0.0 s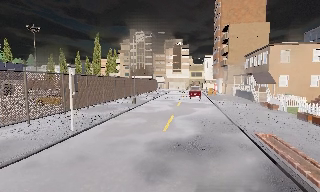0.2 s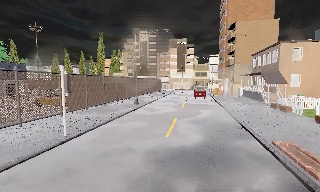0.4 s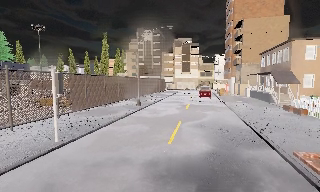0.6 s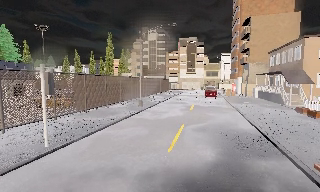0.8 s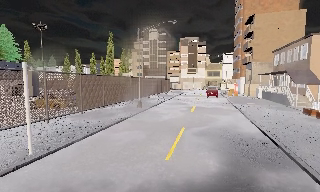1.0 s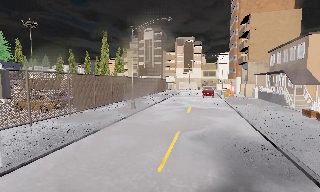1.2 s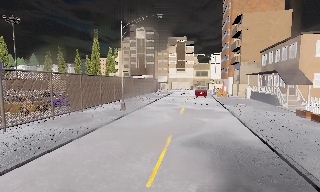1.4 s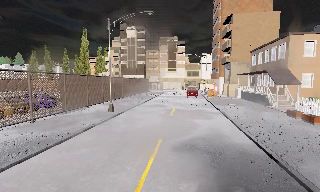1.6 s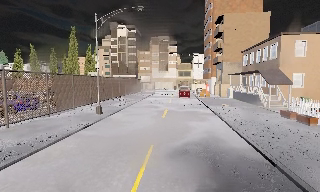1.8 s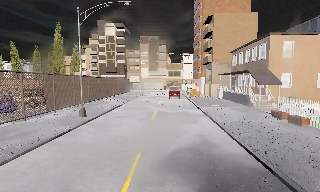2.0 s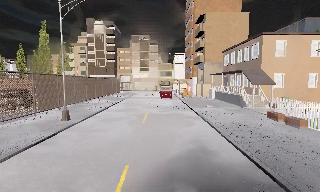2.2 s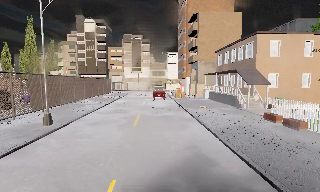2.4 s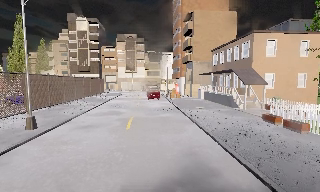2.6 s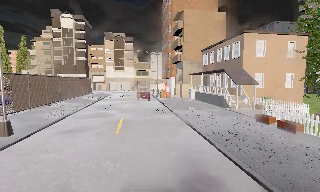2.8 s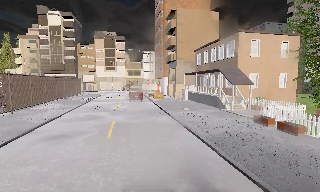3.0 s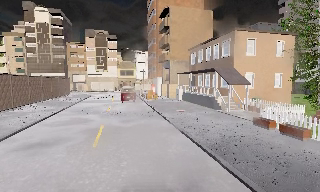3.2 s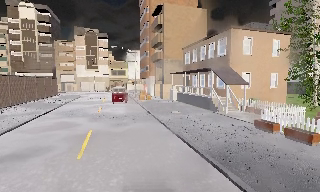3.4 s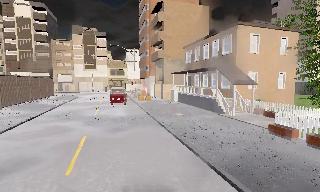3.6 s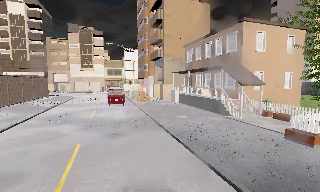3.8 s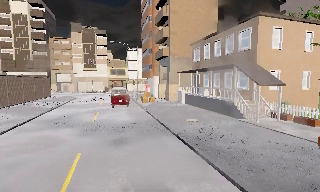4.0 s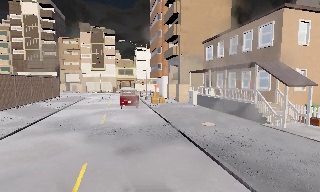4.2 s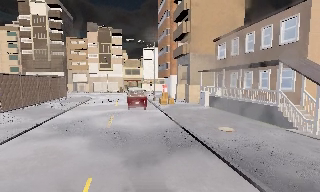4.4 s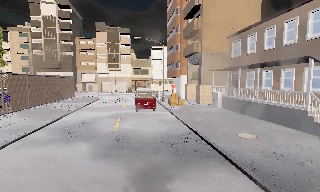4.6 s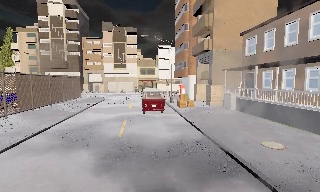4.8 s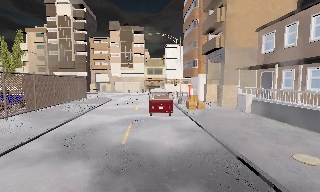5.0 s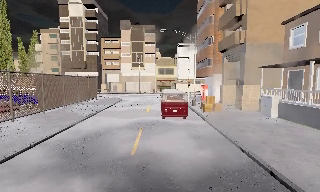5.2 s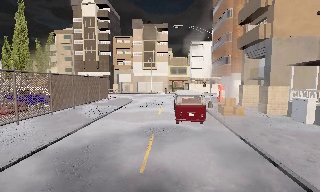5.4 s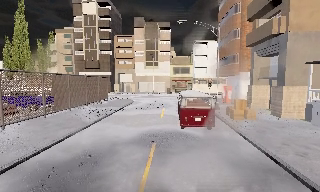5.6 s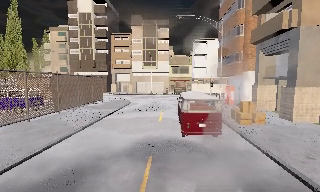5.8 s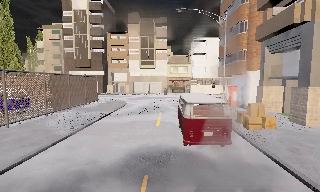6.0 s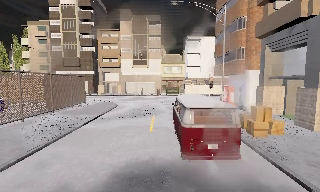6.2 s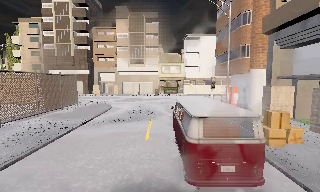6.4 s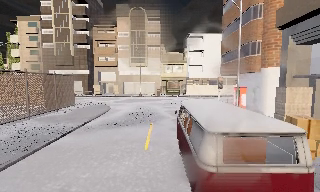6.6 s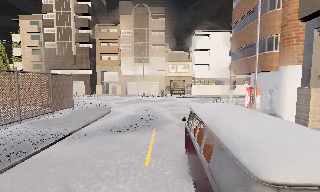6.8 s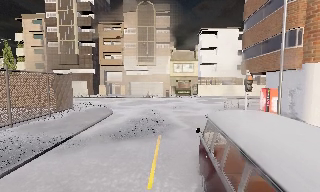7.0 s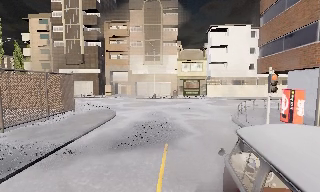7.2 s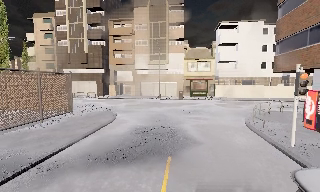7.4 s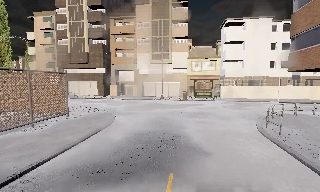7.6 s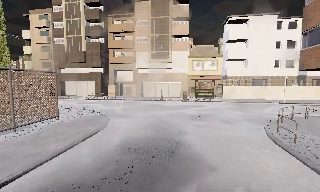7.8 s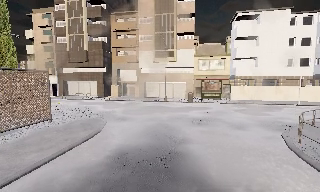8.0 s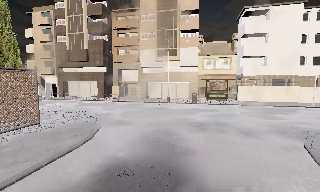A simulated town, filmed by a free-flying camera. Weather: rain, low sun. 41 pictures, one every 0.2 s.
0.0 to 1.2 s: The camera travels forward, about 4.5 m, so what stands in front looms larger.
1.2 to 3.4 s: The scene slides to the left, as the camera pans about 30 degrees to its right. It travels forward, about 8 m, so what stands in front looms larger.
3.4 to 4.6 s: The camera travels forward, about 6 m, so what stands in front looms larger.
4.6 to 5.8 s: The scene slides to the right, as the camera pans about 10 degrees to its left. It travels forward, about 7 m, so what stands in front looms larger.
5.8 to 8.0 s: The camera pans to its left, which is counterclockwise from overhead, by about 10 degrees. It travels forward, about 12 m, so what stands in front looms larger.
The film runs forward here.
